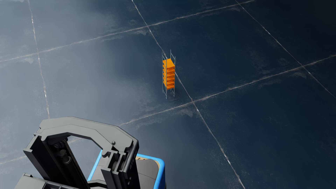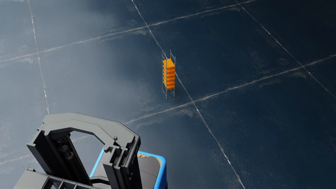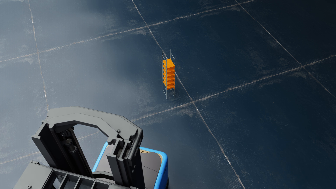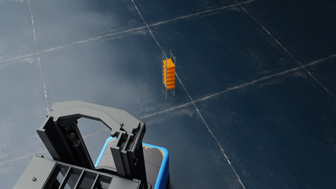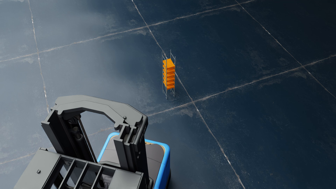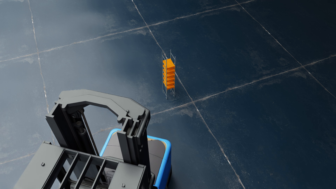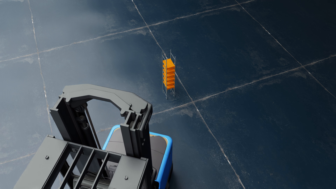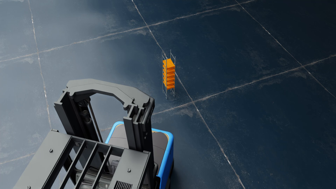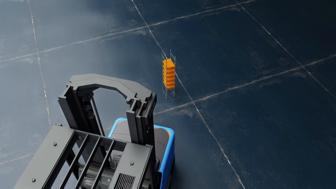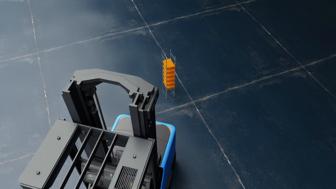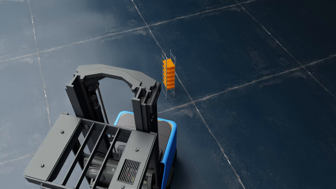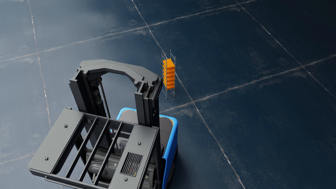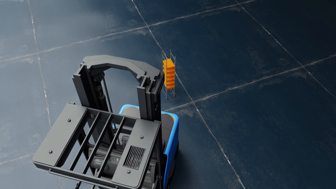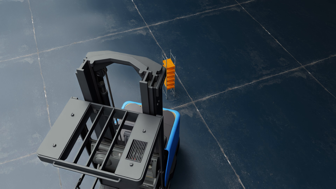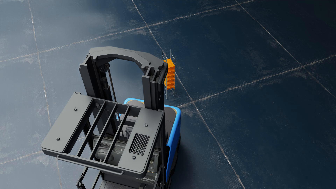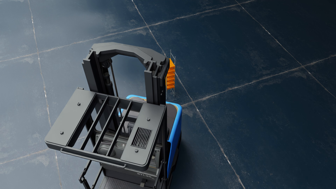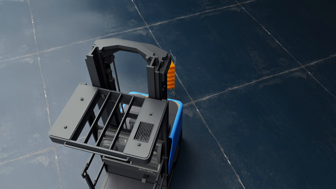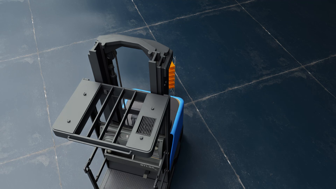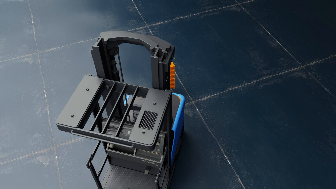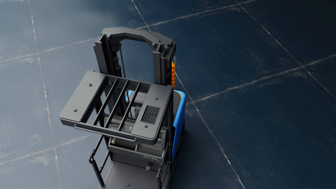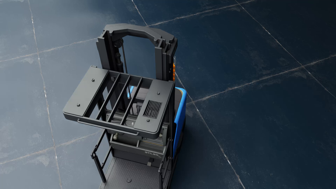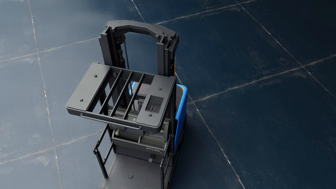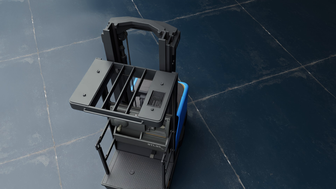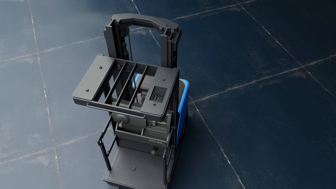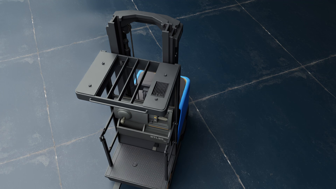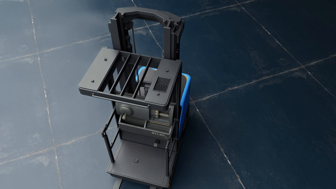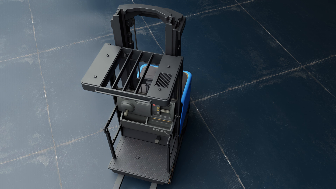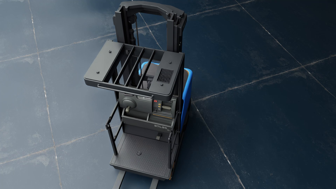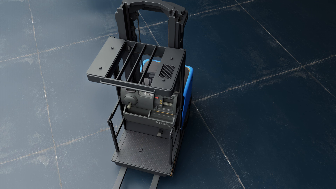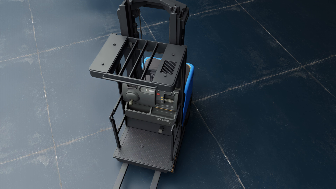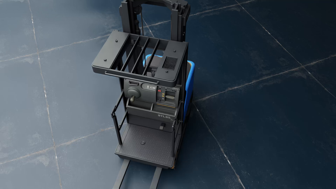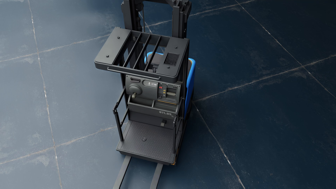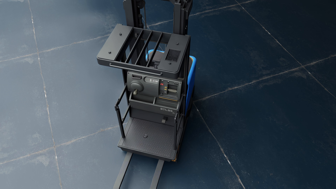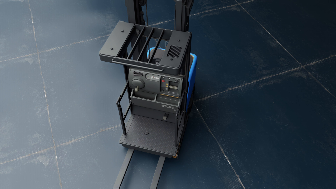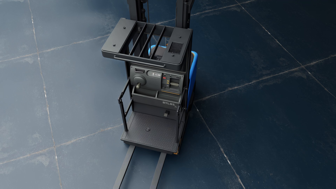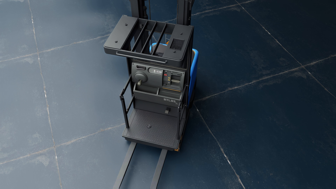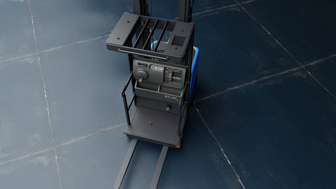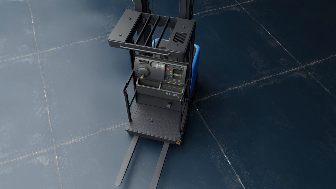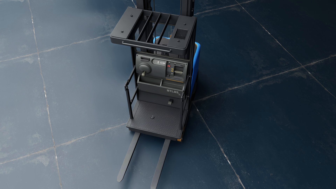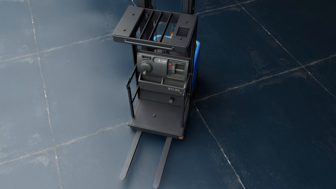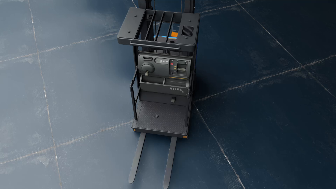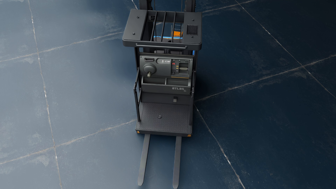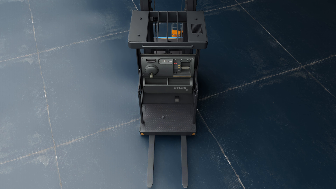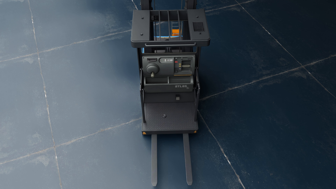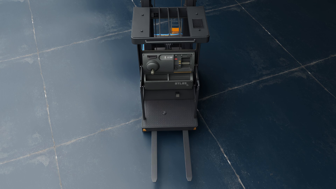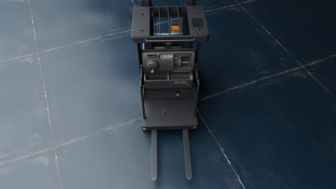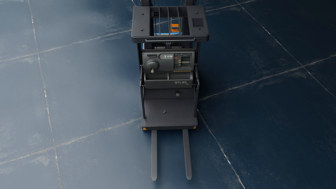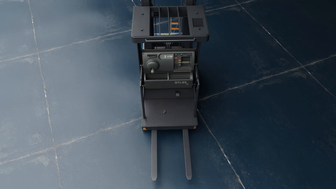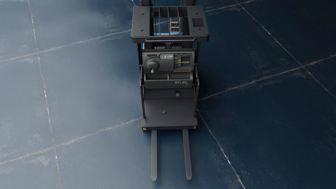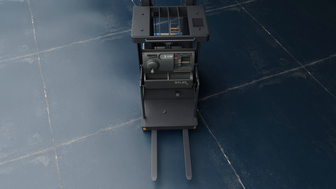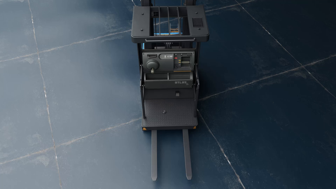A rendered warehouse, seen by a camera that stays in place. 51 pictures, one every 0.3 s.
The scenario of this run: A forklift runs into an object in its way.
